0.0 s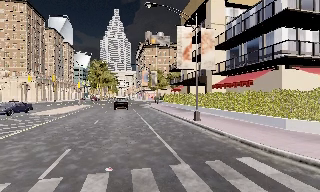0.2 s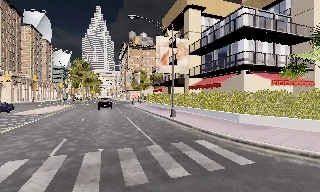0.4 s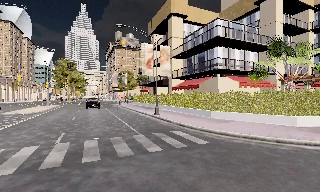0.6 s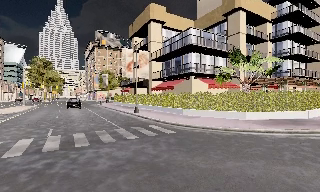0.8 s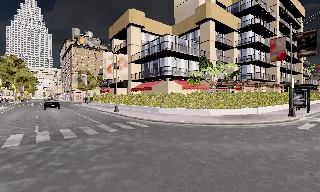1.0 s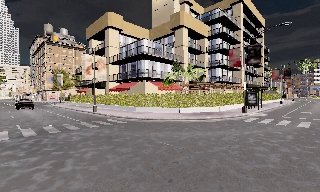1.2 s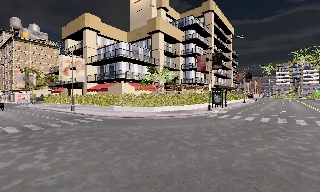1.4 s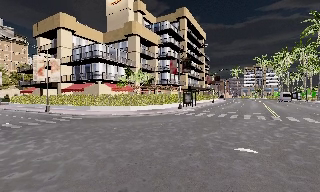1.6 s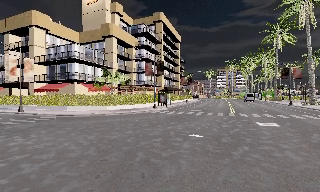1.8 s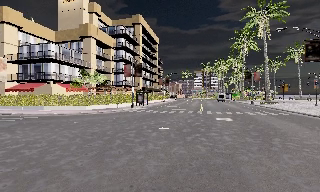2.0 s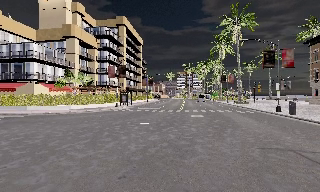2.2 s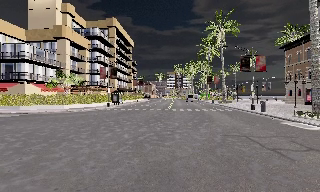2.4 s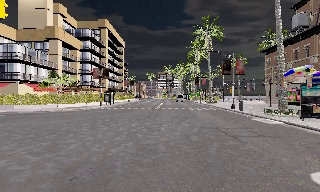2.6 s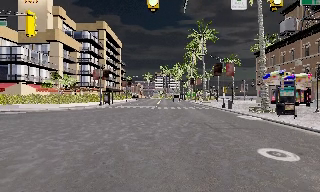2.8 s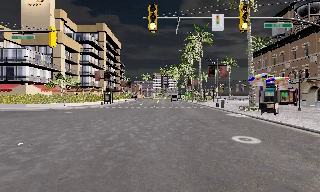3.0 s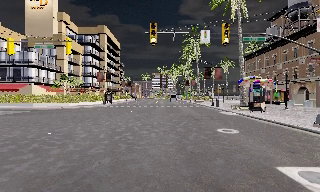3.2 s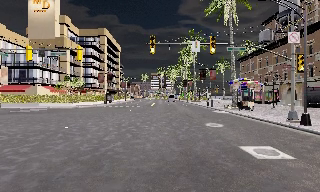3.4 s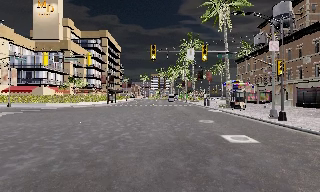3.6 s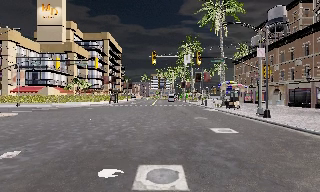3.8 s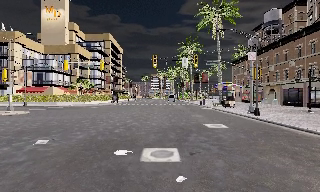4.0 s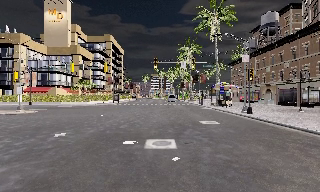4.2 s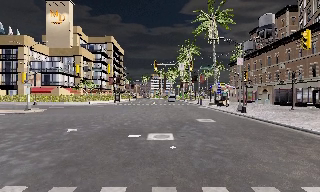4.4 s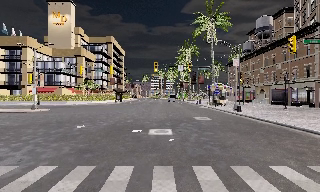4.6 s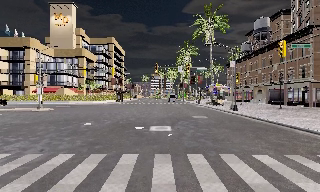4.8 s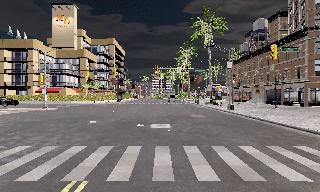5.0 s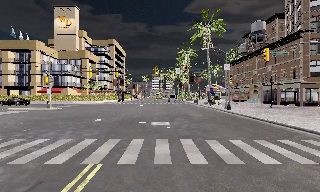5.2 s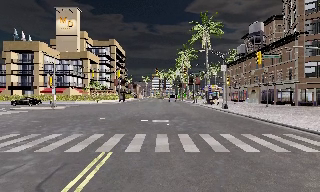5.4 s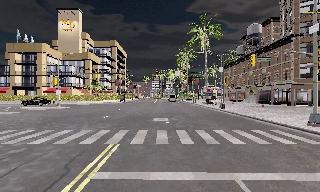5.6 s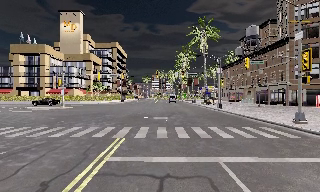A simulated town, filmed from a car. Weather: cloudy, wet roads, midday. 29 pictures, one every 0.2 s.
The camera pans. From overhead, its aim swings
clockwise.
The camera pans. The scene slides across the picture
to the left.
0.0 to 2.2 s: The camera swings to its right by about 70 degrees, and the scene slides to the left. It travels backward, about 19 m.
2.2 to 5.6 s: The camera travels backward, about 20 m, so what stands in front gets smaller. It loses speed.
The film runs backward here.
